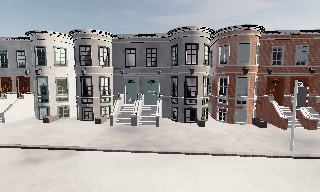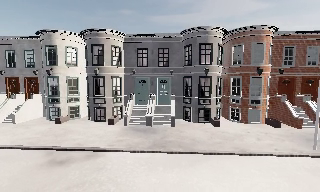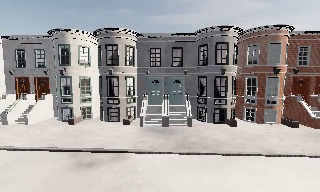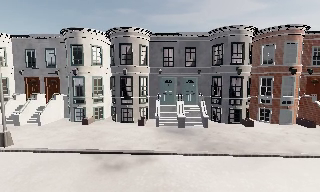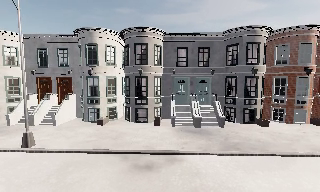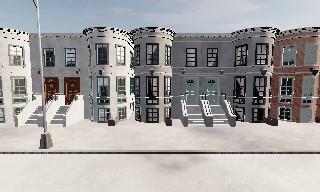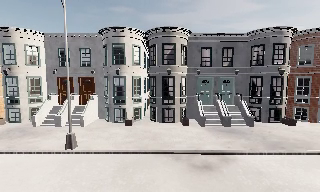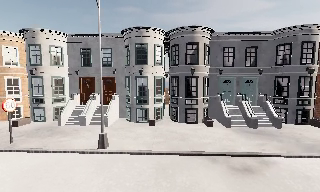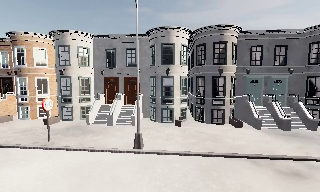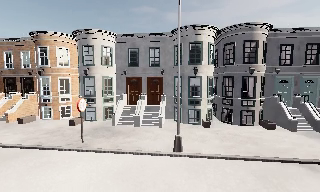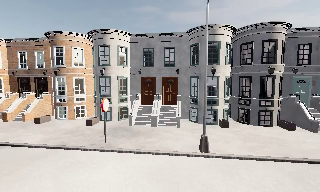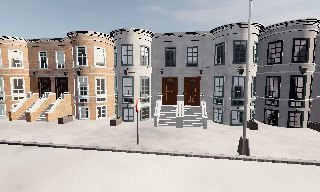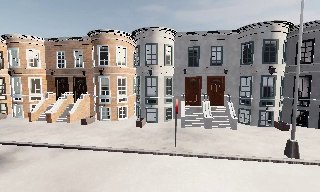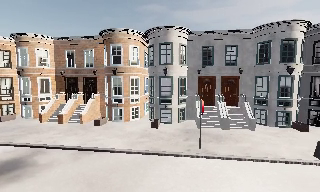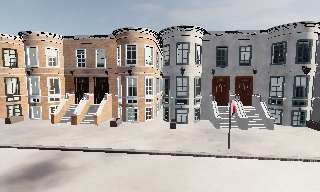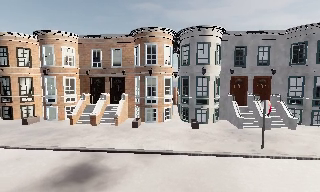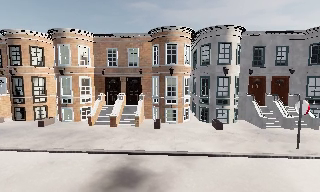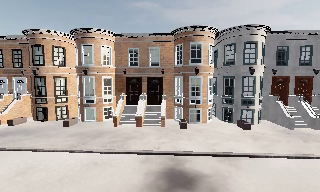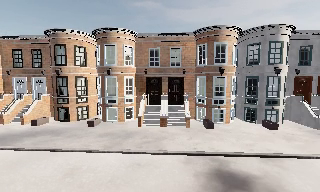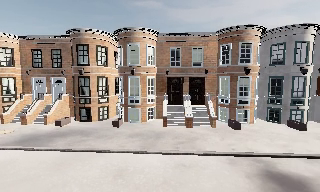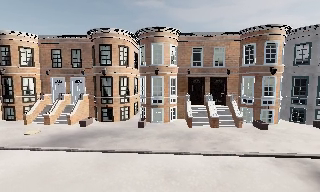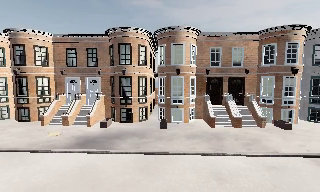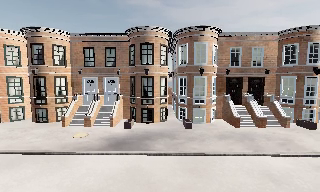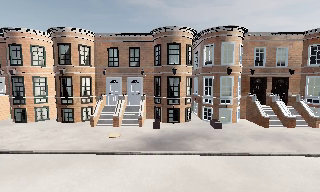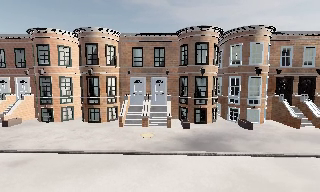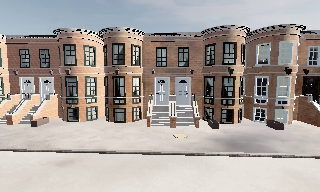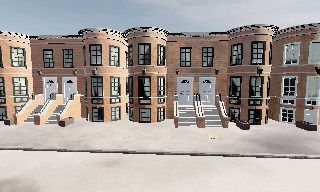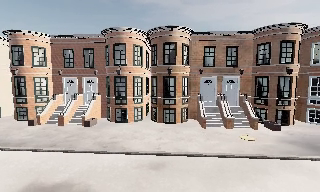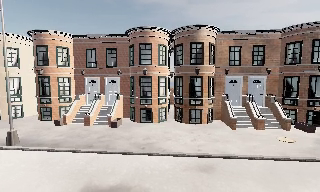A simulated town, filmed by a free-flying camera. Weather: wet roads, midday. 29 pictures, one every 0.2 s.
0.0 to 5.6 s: The camera travels to its left, about 45 m, so close, fixed things drift to the right.
The film runs backward here.
